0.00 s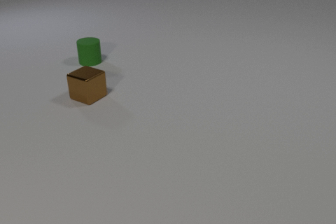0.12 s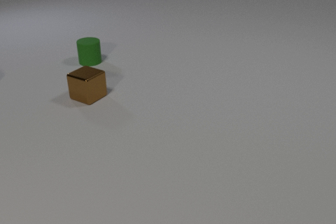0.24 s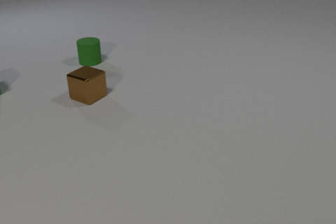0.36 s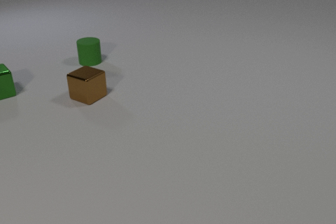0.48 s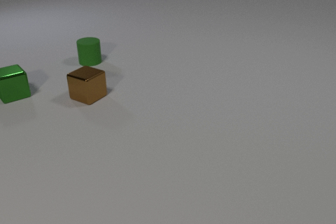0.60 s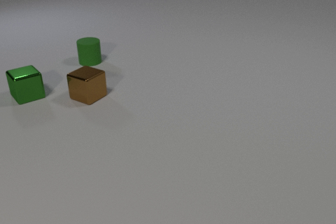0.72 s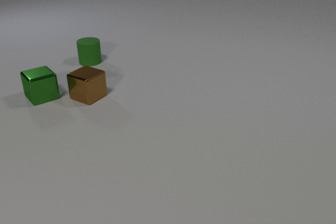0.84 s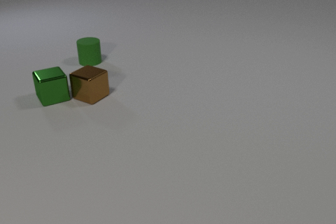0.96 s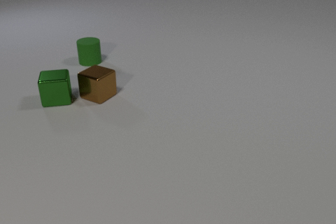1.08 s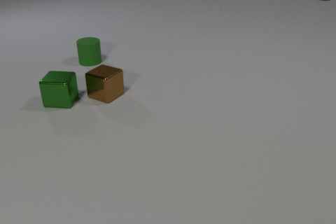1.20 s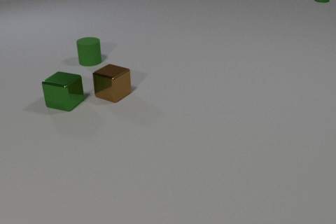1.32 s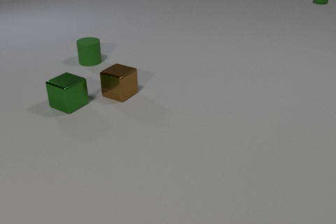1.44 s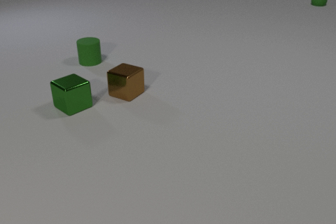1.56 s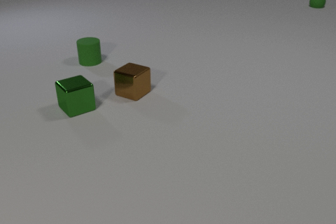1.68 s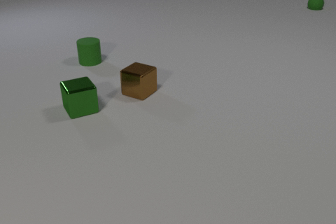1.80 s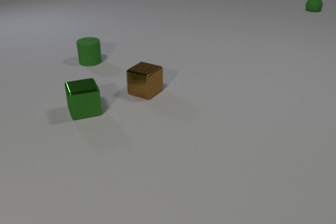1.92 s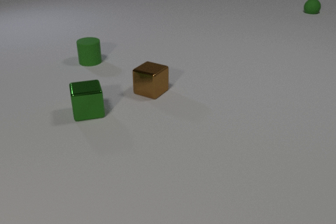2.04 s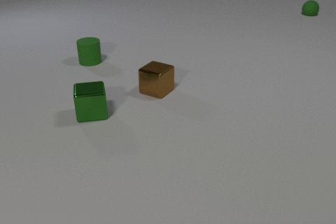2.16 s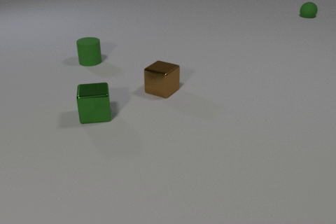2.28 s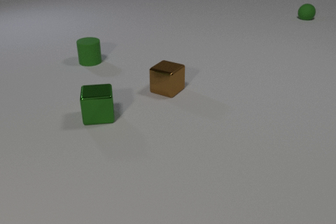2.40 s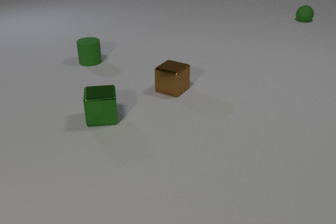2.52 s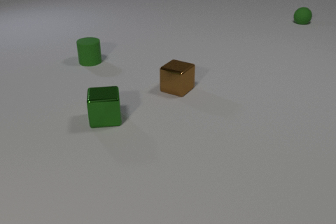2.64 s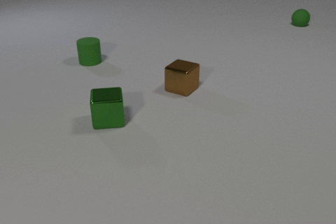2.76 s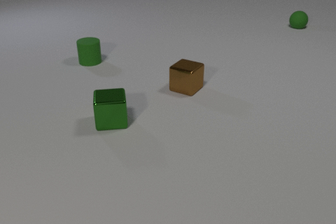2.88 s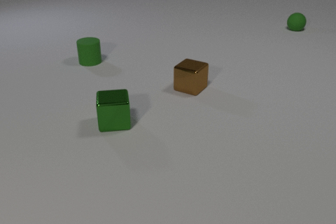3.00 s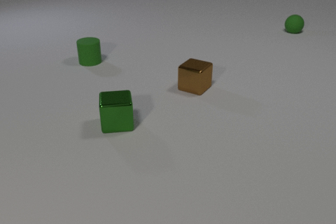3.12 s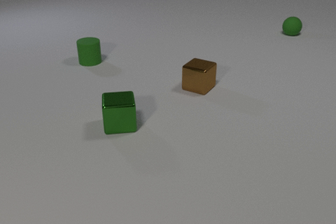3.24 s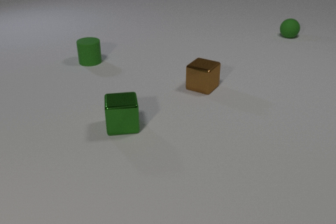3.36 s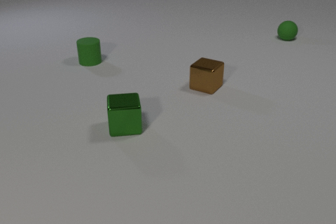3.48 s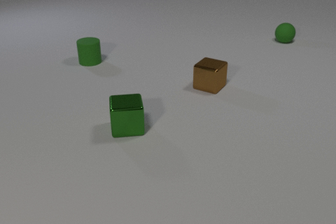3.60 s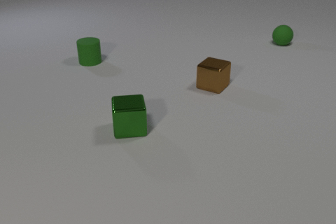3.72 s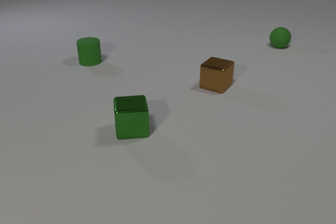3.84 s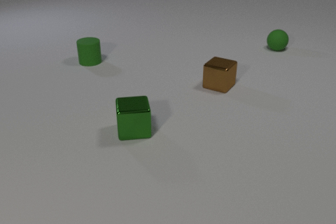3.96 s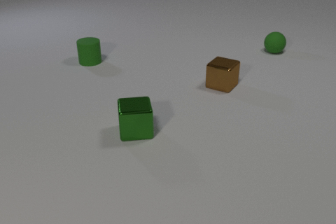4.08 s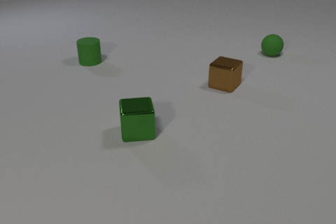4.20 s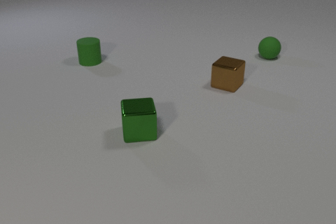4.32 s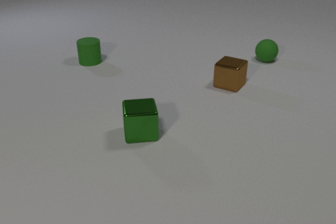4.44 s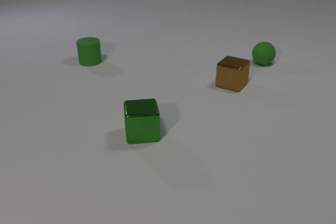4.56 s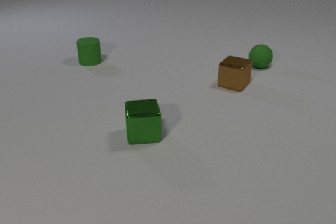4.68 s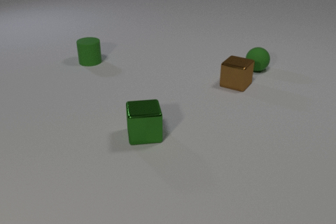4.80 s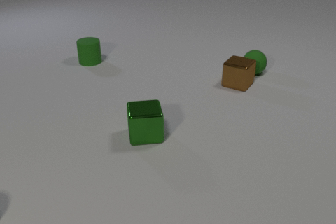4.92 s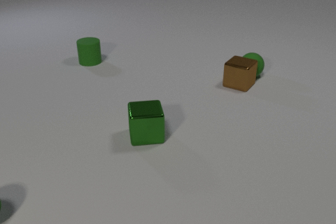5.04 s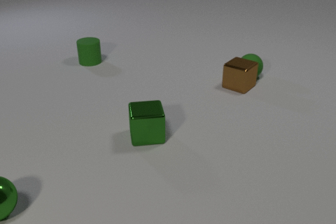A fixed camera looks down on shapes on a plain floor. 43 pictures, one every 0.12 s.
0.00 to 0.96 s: The green metal cube comes in at the left edge, slides to the right and toward the camera, spins so that its near face slides to the left, clockwise seen from above. The brown metal cube slides to the right. The green rubber sphere comes in at the top edge, rolls toward the camera. The green metal cube and the brown metal cube collide.
0.96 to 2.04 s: The green metal cube slides toward the camera and to the right, spins so that its near face slides to the left, clockwise seen from above. The brown metal cube slides to the right. The green rubber sphere rolls toward the camera.
2.04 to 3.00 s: The green metal cube slides to the right and toward the camera. The brown metal cube slides to the right. The green rubber sphere rolls toward the camera.
3.00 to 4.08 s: The green metal cube slides to the right and toward the camera. The brown metal cube slides to the right. The green rubber sphere rolls toward the camera.
4.08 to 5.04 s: The green metal cube slides to the right and toward the camera. The brown metal cube slides to the right. The green metal sphere comes in at the left edge, rolls to the right. The green rubber sphere rolls toward the camera. The brown metal cube and the green rubber sphere collide.
How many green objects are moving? 3.
What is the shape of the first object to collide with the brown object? cube.
What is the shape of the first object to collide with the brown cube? cube.
